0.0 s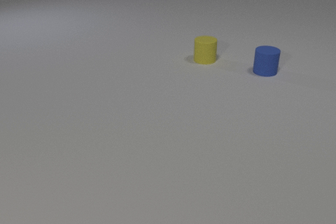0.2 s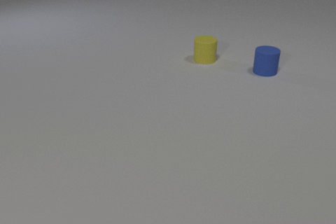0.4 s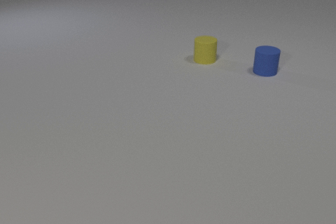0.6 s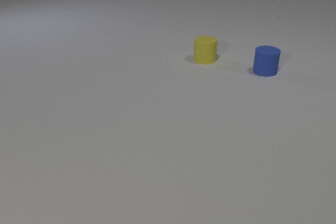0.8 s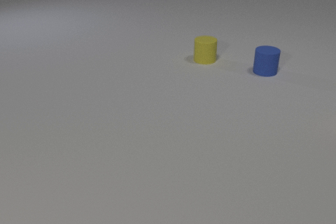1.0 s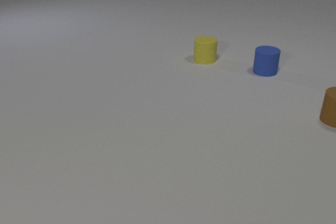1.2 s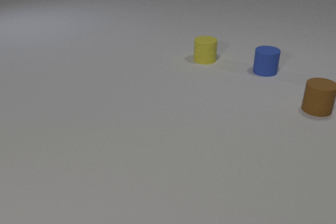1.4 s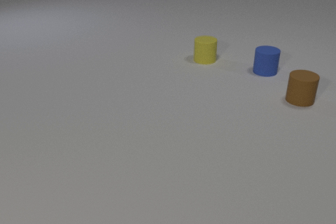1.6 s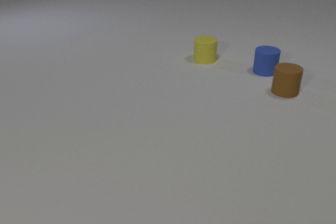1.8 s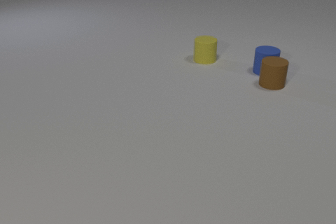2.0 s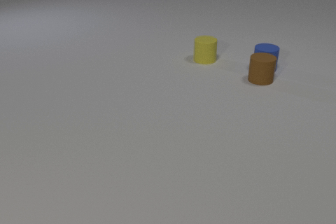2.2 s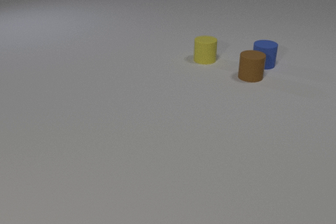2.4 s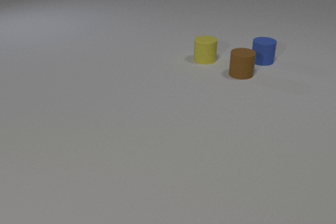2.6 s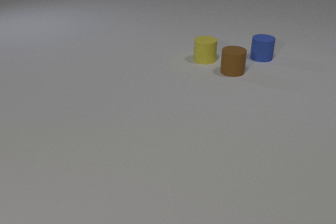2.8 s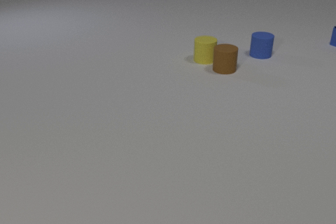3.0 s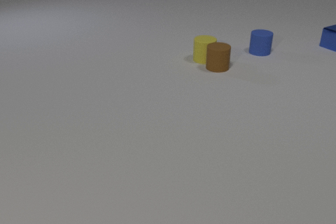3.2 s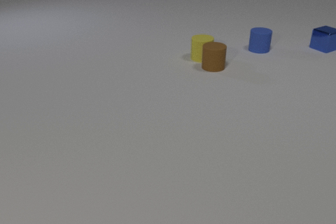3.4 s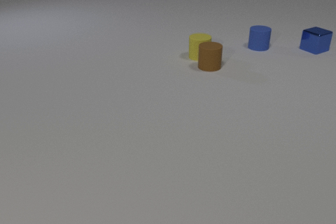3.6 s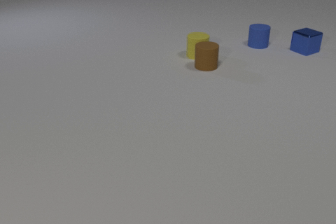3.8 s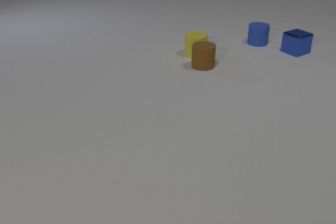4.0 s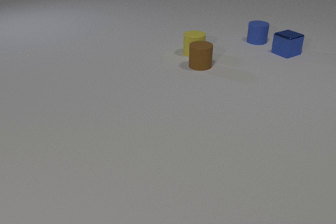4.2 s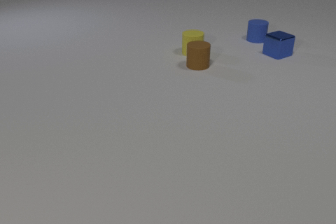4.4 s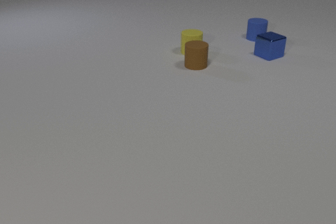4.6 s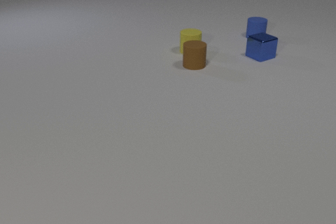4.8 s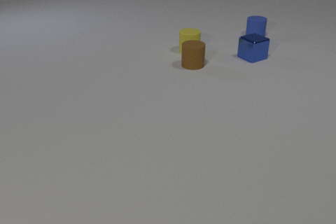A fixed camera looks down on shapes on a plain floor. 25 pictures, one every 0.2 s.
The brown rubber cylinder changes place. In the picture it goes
to the left.
The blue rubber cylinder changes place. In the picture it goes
away from the camera.
0.0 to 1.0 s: The brown rubber cylinder comes in at the right edge, slides to the left and away from the camera.
1.0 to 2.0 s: The brown rubber cylinder slides to the left and away from the camera. The blue rubber cylinder slides away from the camera. The brown rubber cylinder and the blue rubber cylinder collide.
2.0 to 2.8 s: The brown rubber cylinder slides to the left and away from the camera. The blue rubber cylinder slides away from the camera. The blue metal cube comes in at the right edge, slides to the left and toward the camera.
2.8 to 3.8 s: The brown rubber cylinder slides to the left. The blue rubber cylinder slides away from the camera. The yellow rubber cylinder slides away from the camera and to the left. The blue metal cube slides to the left and toward the camera. The brown rubber cylinder and the yellow rubber cylinder collide.
3.8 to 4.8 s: The brown rubber cylinder slides to the left. The blue rubber cylinder slides away from the camera. The yellow rubber cylinder slides away from the camera and to the left. The blue metal cube slides to the left and toward the camera.
How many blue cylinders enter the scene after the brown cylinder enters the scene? 0.
How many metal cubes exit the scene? 0.
How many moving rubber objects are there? 3.
